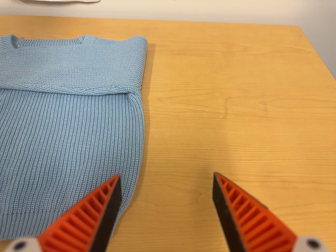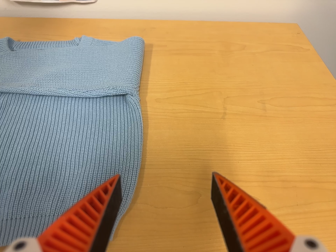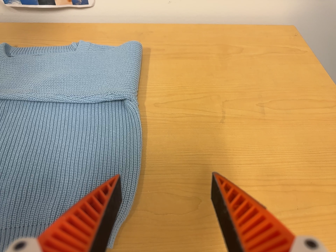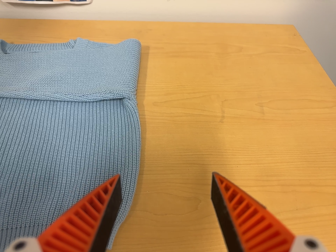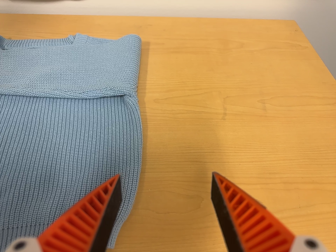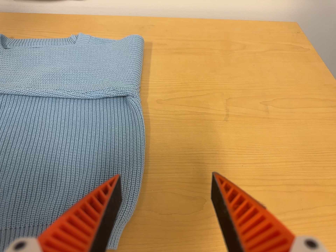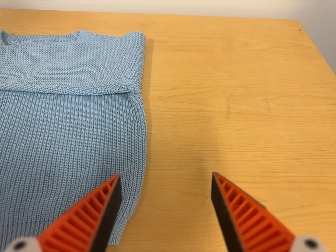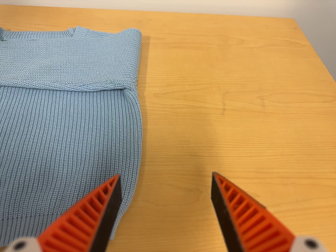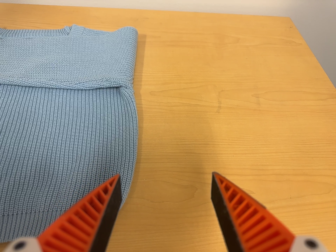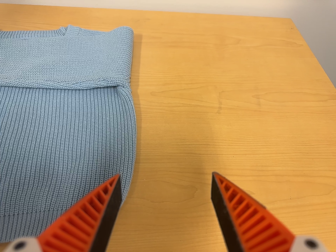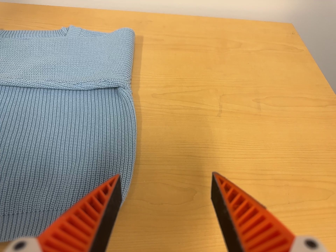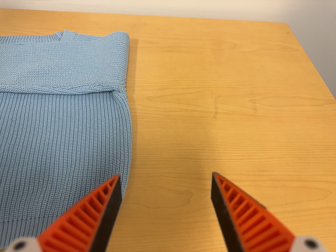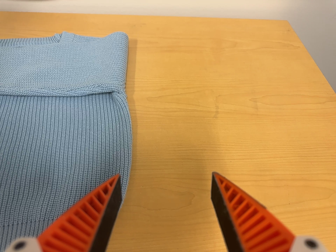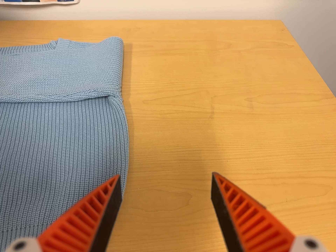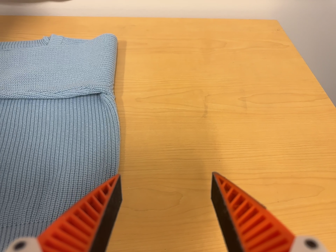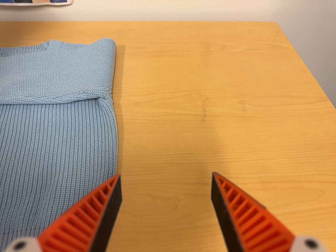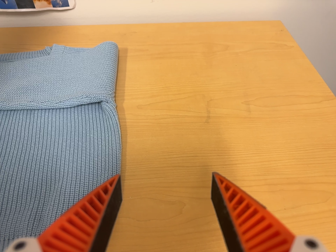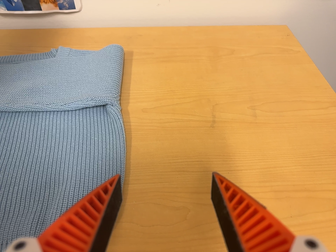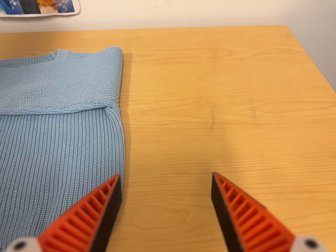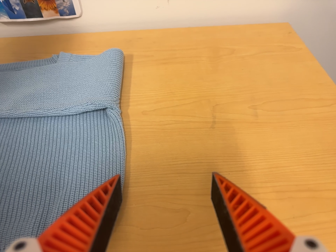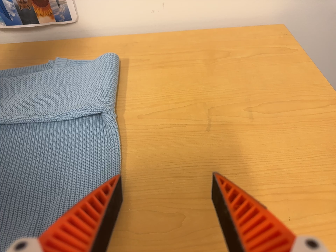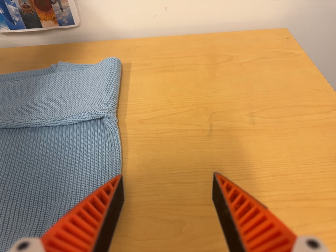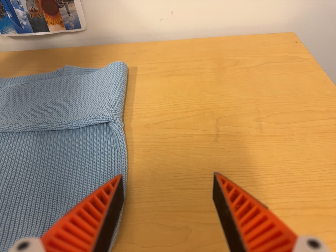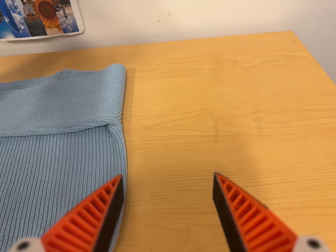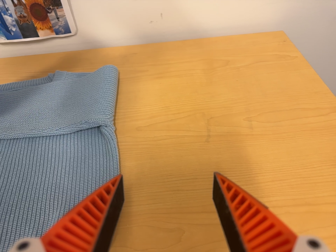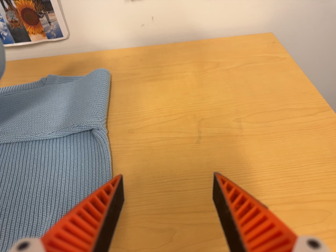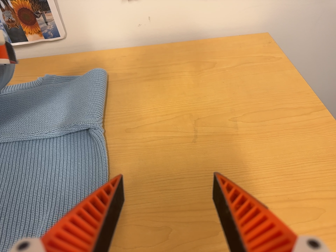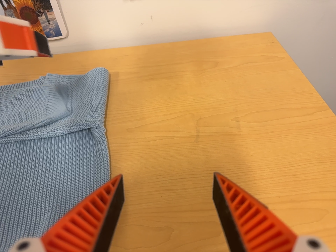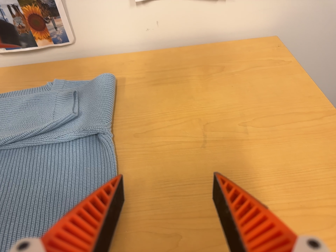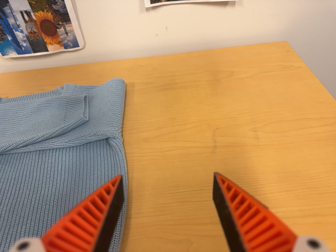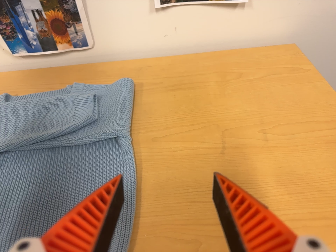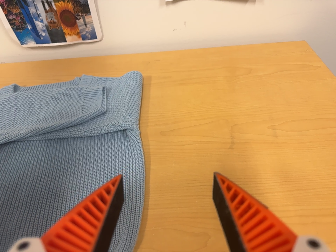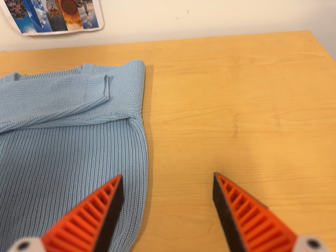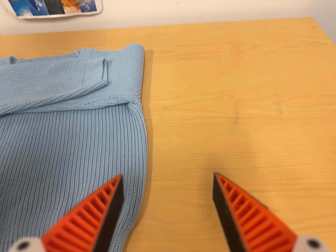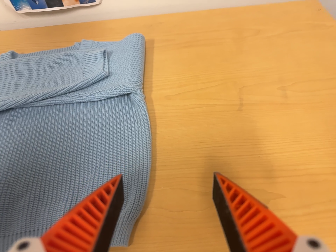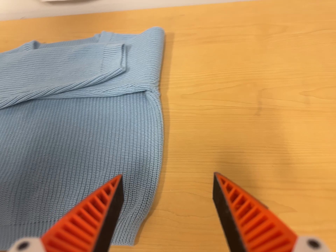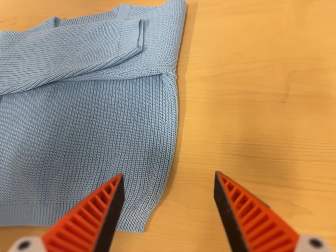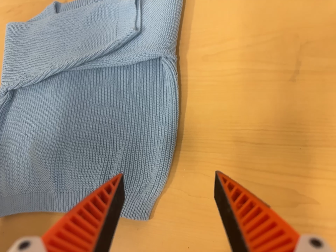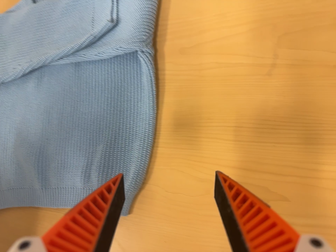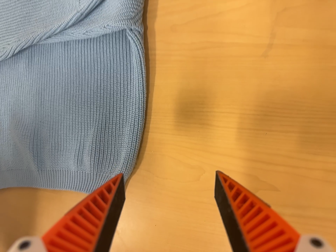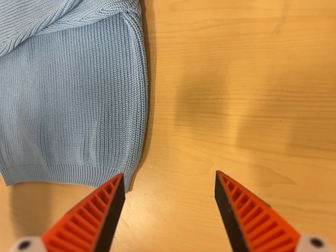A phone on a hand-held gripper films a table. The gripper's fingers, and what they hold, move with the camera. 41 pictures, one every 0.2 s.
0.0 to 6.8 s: The camera shifts only a little, or ends up much as it began.
6.8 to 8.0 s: The camera pans to its left by about 25 degrees. It travels toward the top of its view and to its right, about 24 cm. Its aim tips toward the bottom of its view by about 35 degrees.
The film runs forward here.
